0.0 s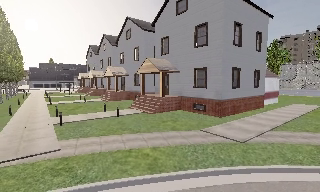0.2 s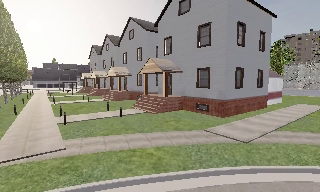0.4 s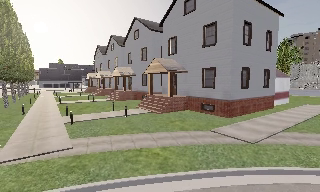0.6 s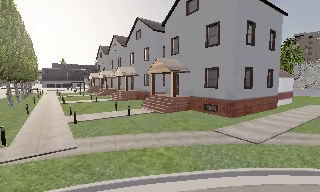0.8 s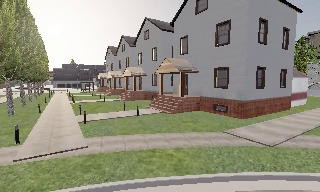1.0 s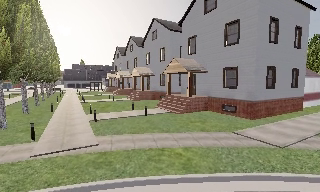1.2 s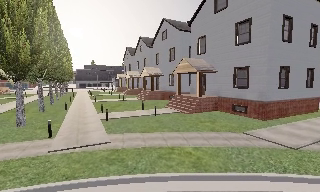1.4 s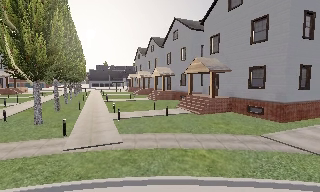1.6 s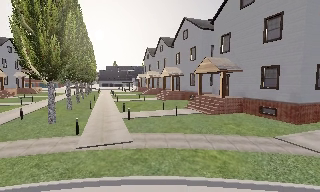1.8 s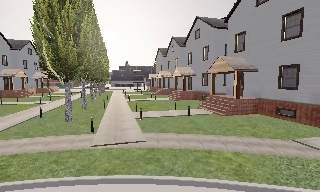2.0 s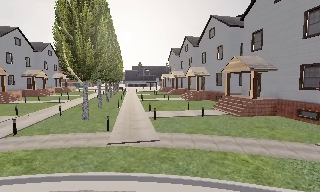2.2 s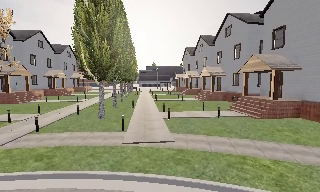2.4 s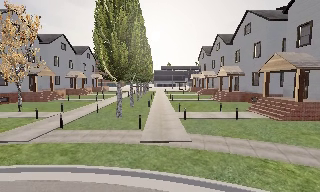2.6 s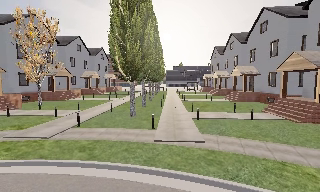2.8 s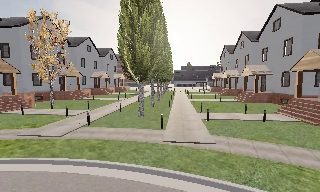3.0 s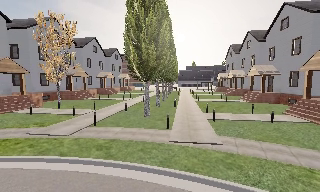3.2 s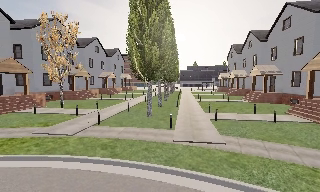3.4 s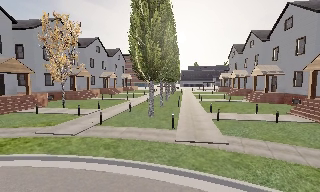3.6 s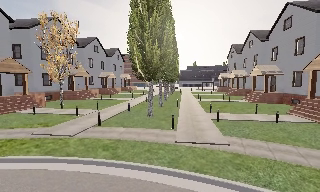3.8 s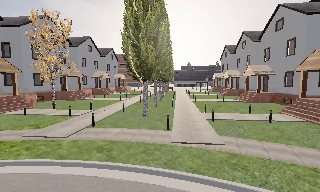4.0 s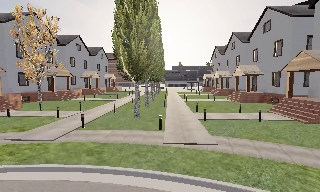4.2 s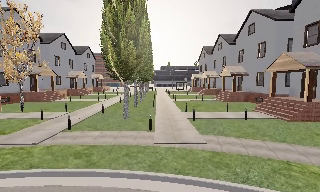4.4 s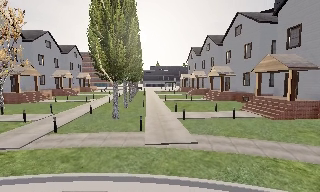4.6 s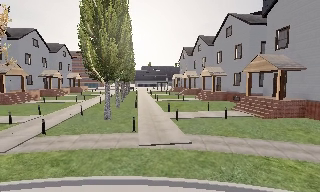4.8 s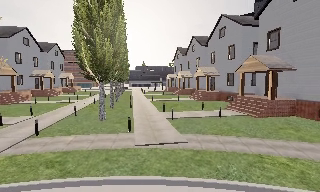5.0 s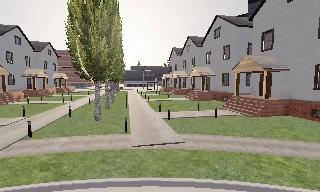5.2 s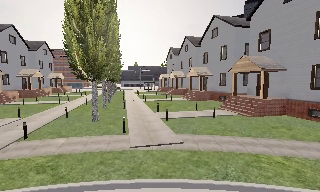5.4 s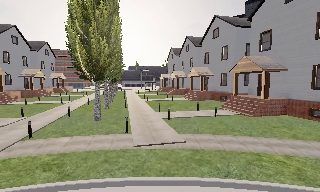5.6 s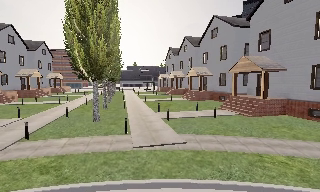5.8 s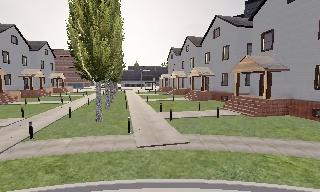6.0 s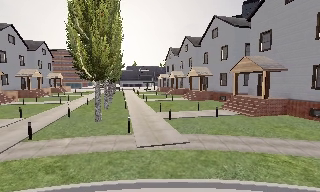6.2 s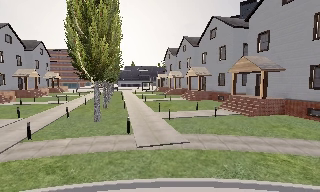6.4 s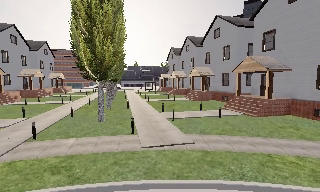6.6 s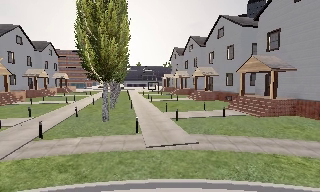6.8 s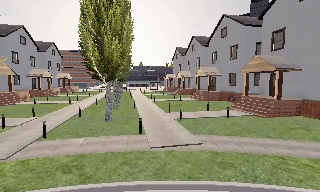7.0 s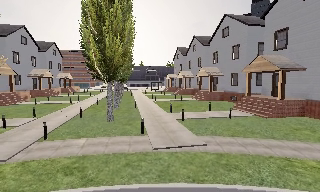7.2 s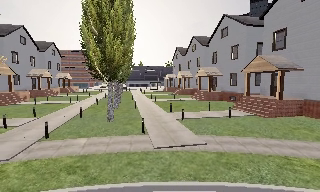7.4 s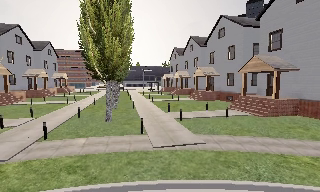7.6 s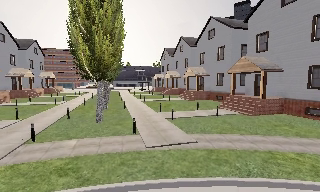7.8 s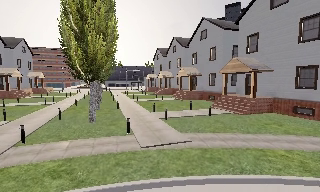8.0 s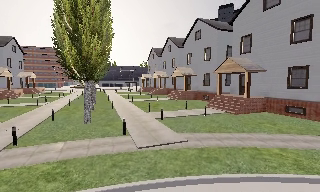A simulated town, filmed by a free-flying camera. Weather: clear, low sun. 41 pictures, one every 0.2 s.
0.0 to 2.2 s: The camera pans to its left, which is counterclockwise from overhead, by about 30 degrees. It travels to its left, about 1 m, so close, fixed things drift to the right.
2.2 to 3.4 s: The camera swings to its left by about 15 degrees, and the scene slides to the right. It travels to its left, about 0.5 m, so close, fixed things drift to the right.
3.4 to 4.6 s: The scene slides to the left, as the camera pans about 15 degrees to its right. It travels forward, about 0.5 m, so what stands in front looms larger.
4.6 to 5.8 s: The camera travels to its left, about 0.5 m.
5.8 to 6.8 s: The camera shifts only a little, or ends up much as it began.
6.8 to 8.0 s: The camera travels to its left, about 0.5 m.
The film runs forward here.
